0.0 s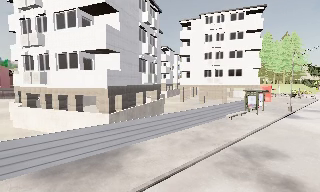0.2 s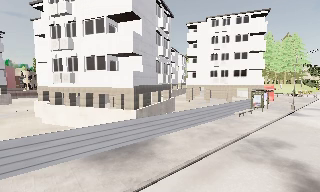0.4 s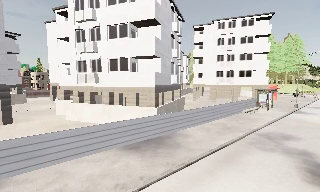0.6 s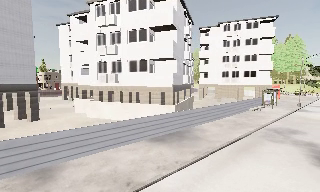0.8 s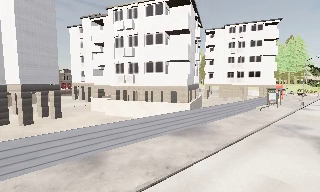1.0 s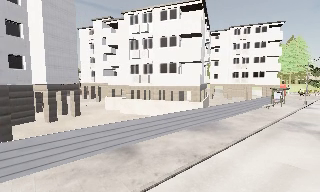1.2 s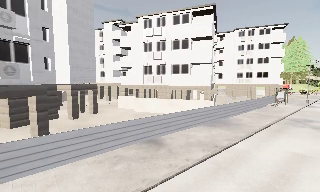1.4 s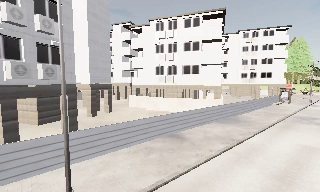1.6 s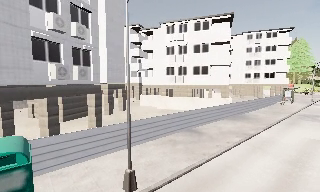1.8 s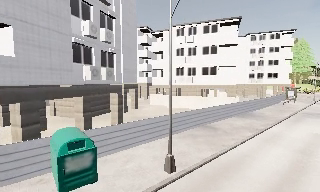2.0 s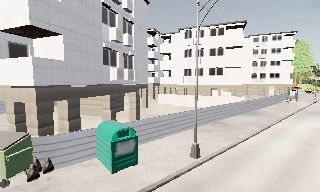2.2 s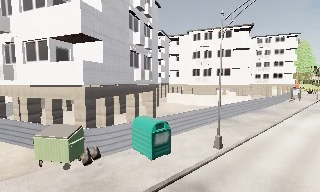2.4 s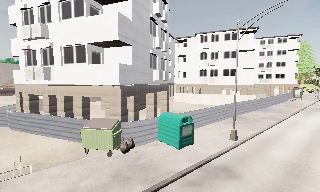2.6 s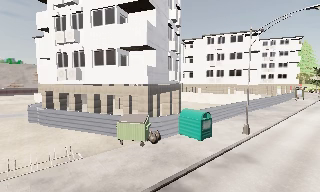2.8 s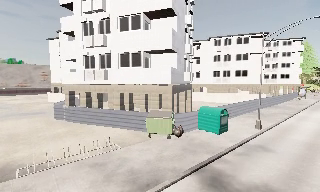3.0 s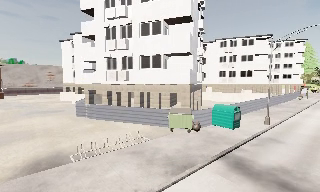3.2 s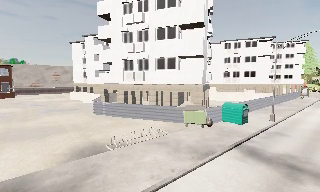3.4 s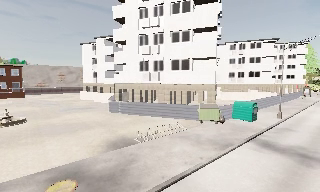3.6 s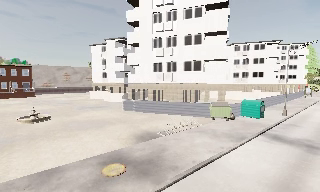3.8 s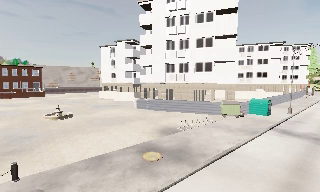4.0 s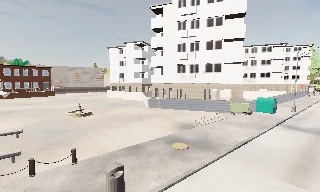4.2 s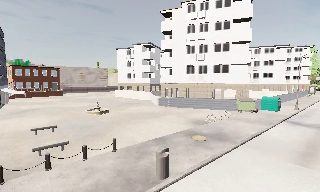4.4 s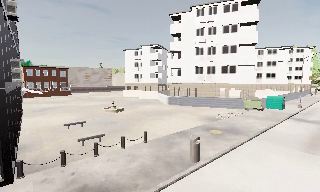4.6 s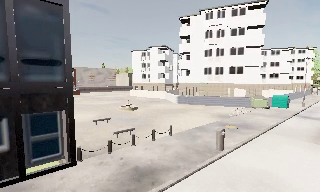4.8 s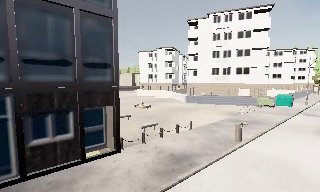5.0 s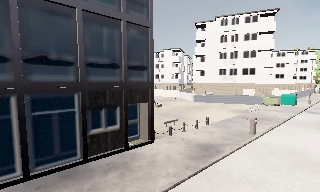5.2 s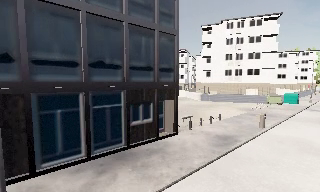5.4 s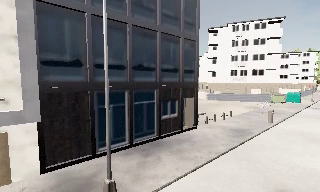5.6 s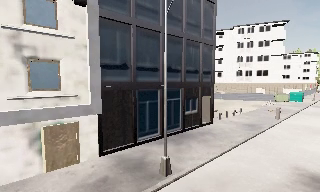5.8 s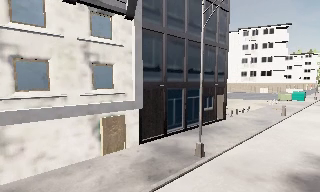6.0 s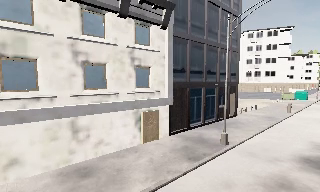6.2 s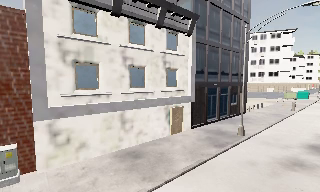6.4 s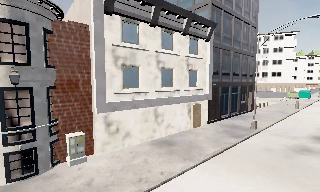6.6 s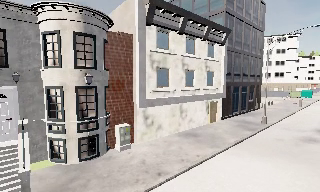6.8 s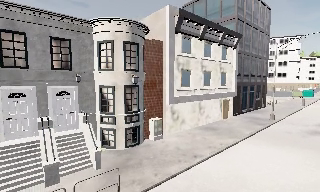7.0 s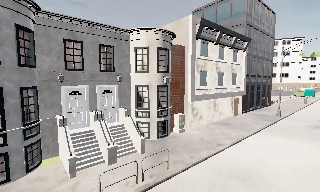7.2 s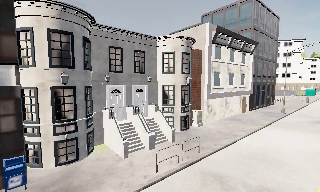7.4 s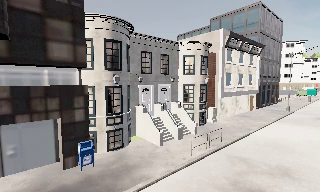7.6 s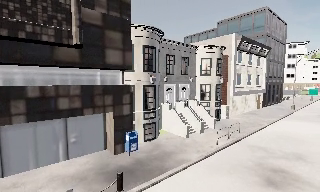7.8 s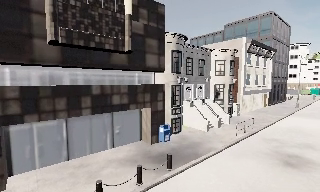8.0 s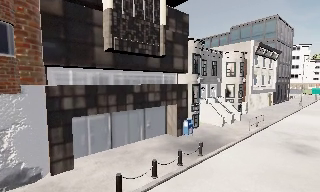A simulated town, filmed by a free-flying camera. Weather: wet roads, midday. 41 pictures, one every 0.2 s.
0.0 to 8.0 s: The camera travels to its left and backward, about 85 m, so close, fixed things drift to the right.
The film runs backward here.
